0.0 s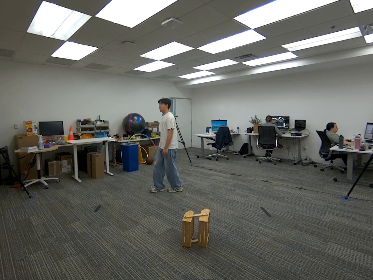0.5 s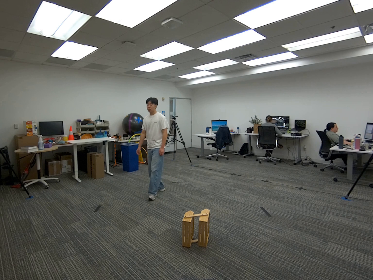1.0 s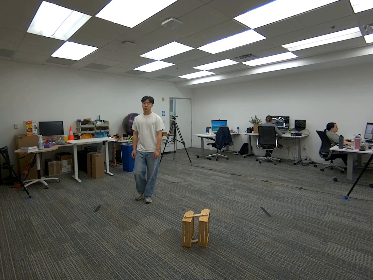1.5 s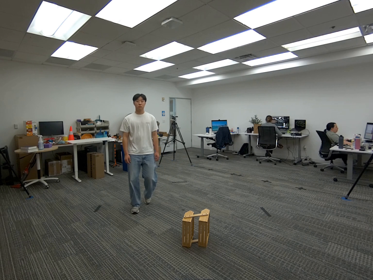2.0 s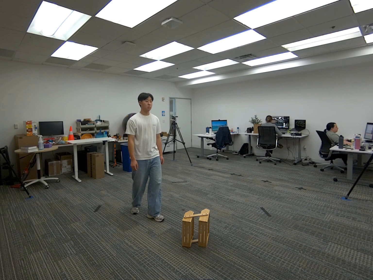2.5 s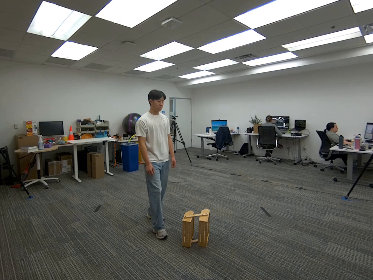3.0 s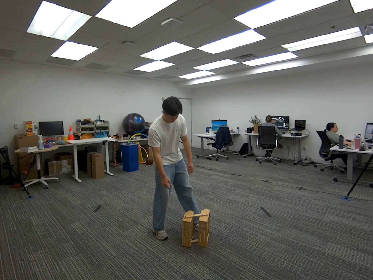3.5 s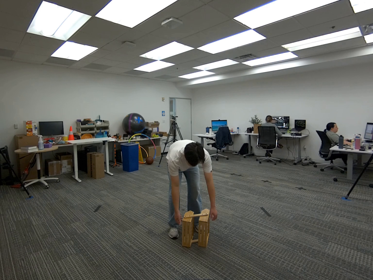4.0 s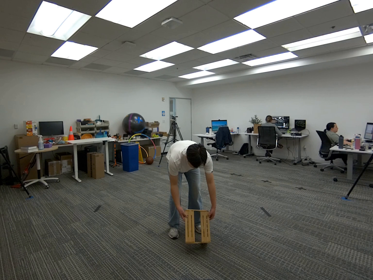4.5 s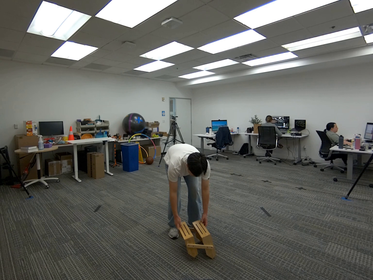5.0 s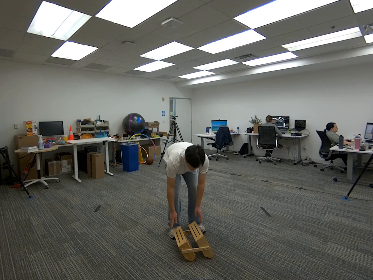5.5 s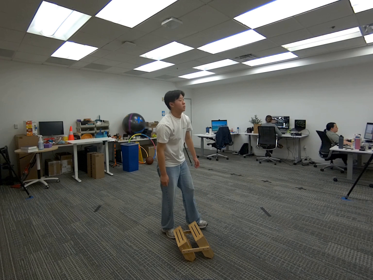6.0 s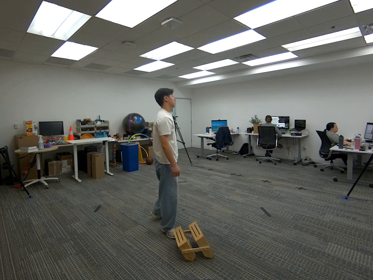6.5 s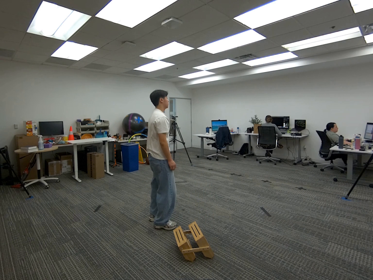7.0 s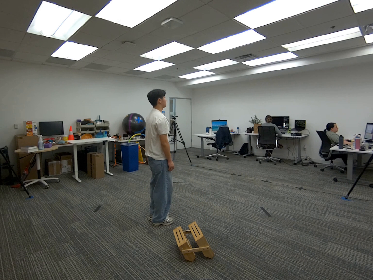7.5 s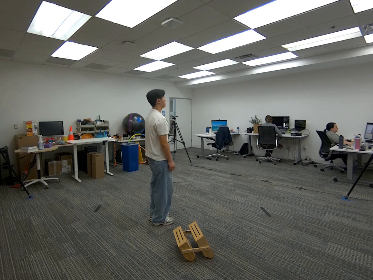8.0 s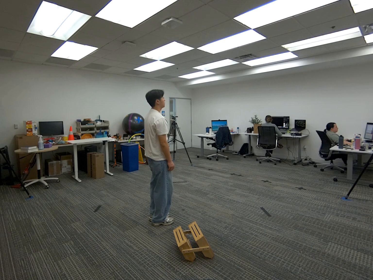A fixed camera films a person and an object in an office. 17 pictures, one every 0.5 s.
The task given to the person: Walk over to the wooden crate and rotate the wooden crate 90°.
